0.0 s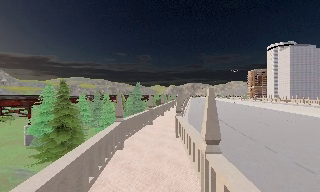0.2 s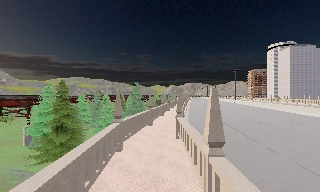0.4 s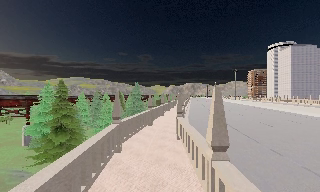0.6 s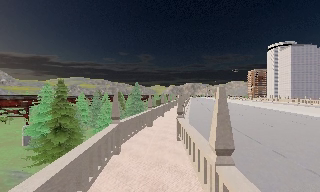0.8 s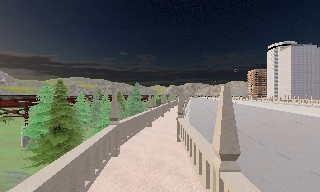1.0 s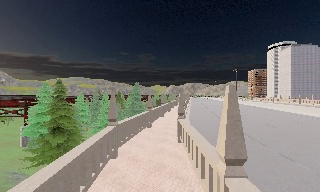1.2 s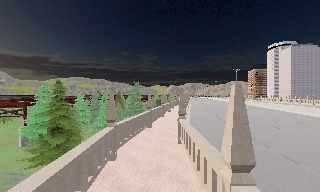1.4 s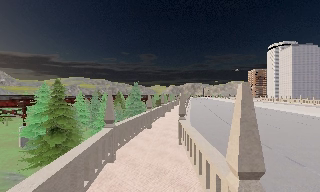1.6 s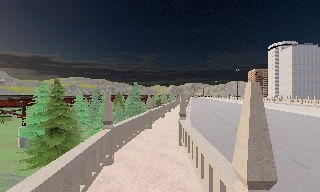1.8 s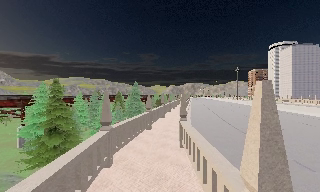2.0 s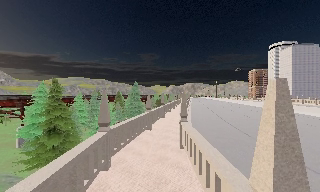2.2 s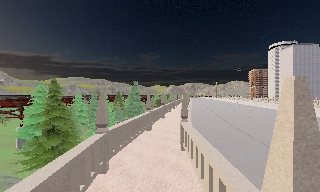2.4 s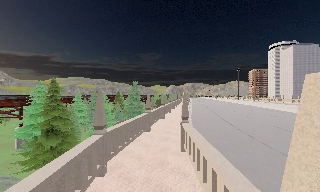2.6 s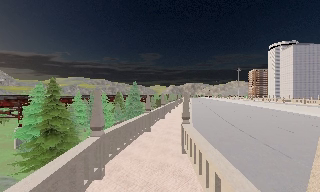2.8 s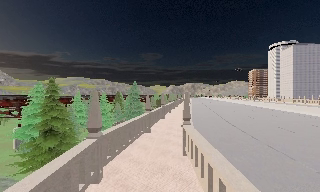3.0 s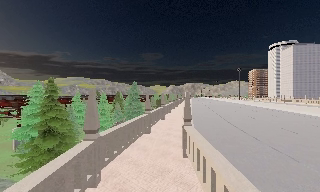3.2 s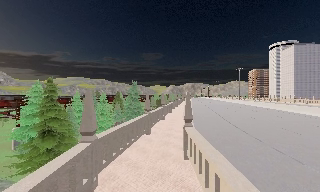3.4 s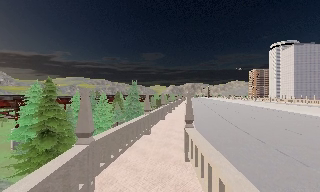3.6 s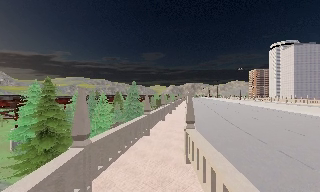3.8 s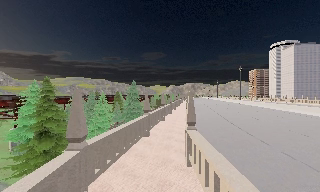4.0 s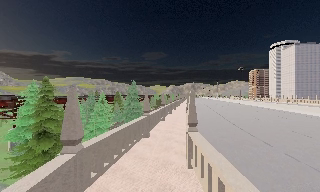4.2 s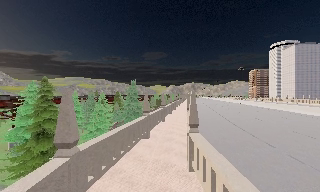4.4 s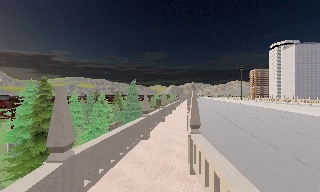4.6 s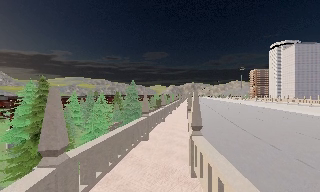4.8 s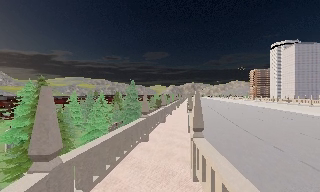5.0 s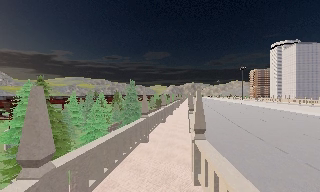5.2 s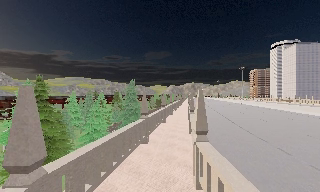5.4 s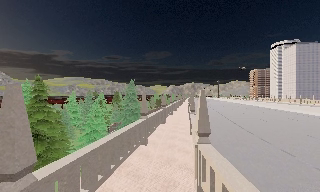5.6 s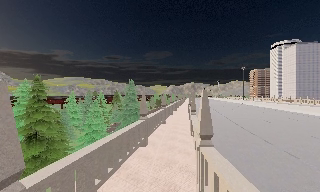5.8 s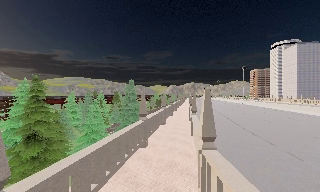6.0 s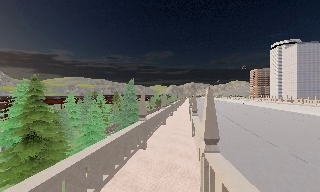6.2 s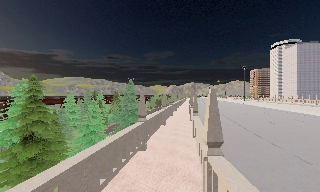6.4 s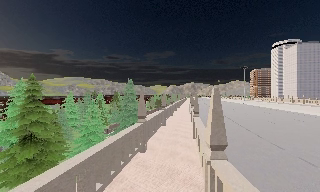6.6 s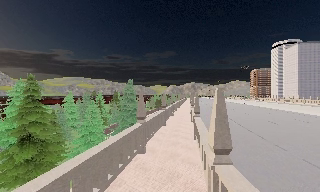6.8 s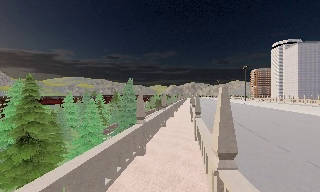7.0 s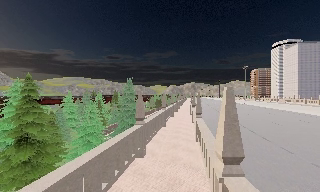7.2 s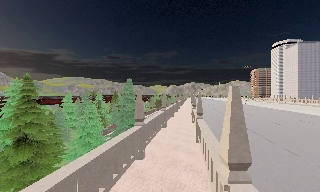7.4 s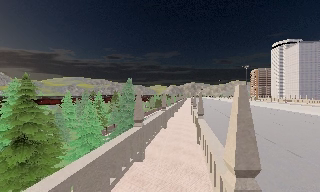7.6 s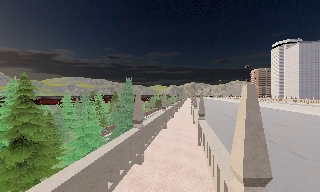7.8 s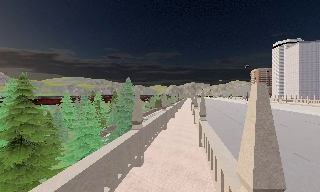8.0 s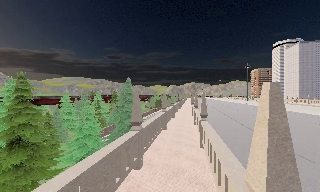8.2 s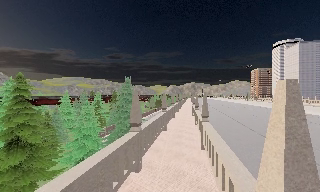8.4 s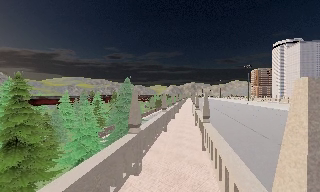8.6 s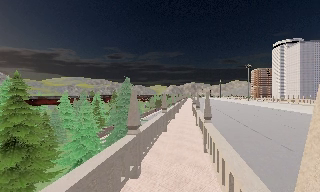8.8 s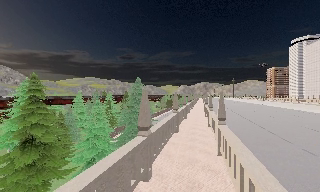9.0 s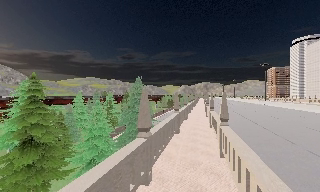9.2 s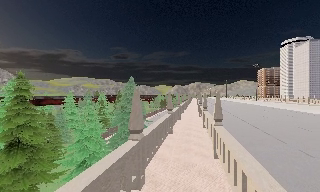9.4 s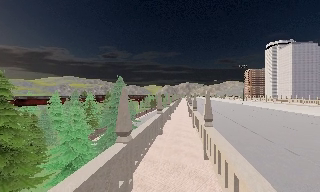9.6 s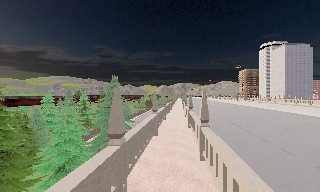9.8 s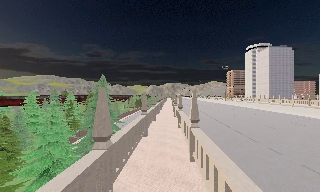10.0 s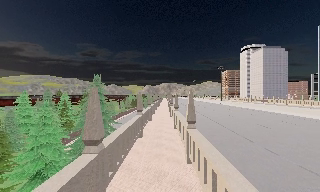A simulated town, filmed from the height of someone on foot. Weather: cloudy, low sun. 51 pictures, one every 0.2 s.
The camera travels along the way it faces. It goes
forward.
0.0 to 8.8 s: The camera travels forward, about 9 m, so what stands in front looms larger.
8.8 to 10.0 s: The scene slides to the left, as the camera pans about 15 degrees to its right. It travels forward, about 1 m, so what stands in front looms larger.
The film runs forward here.
